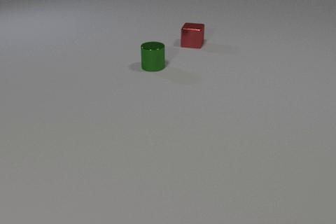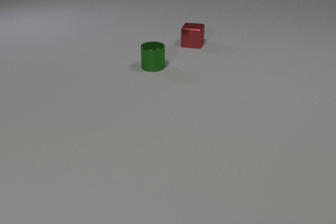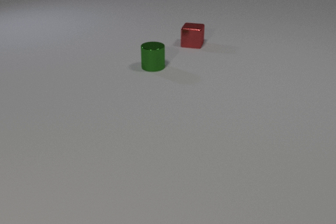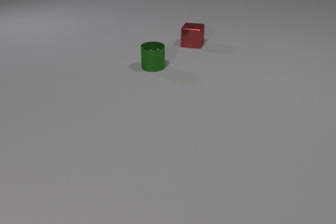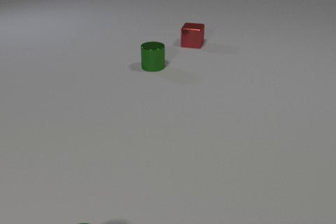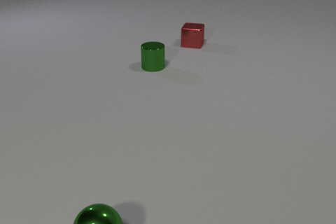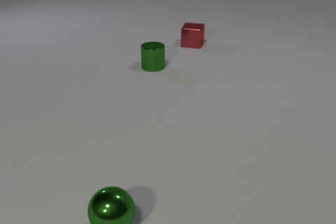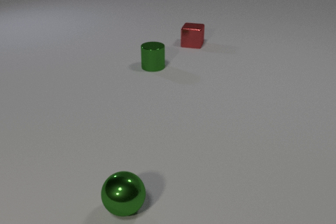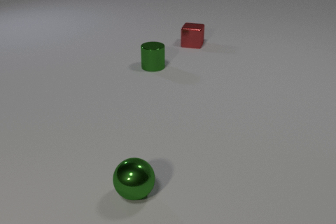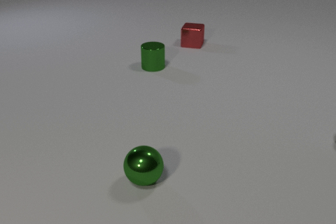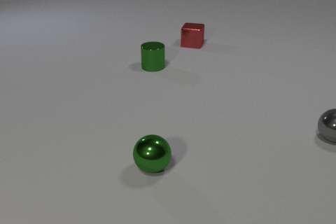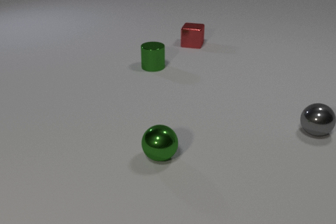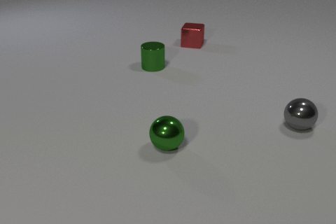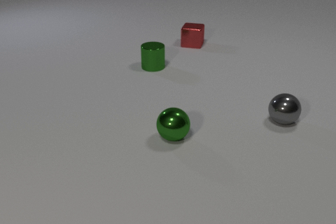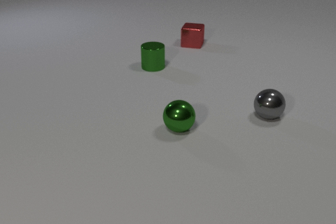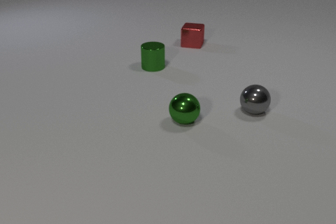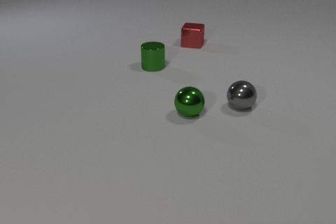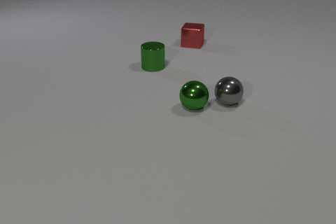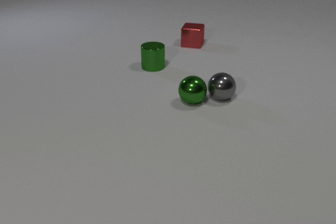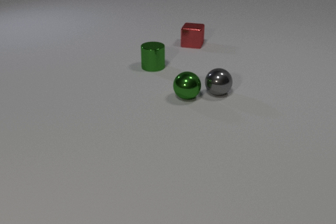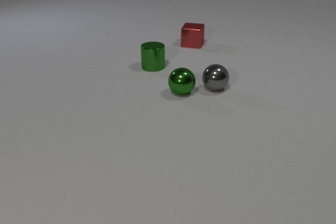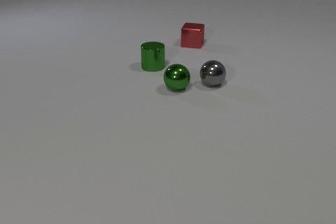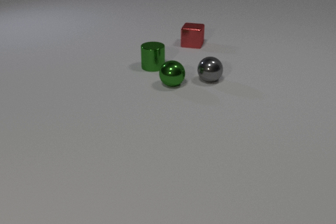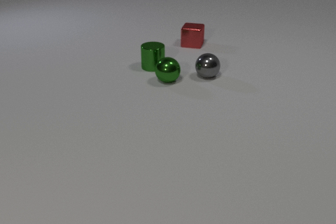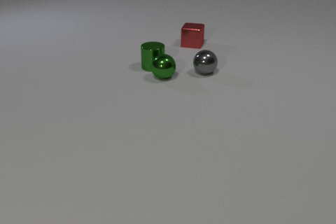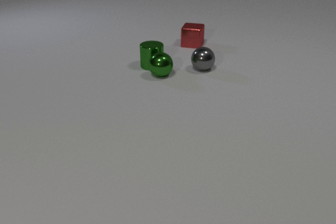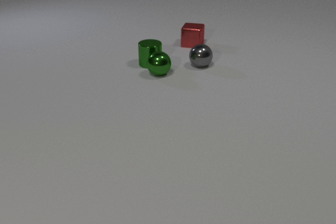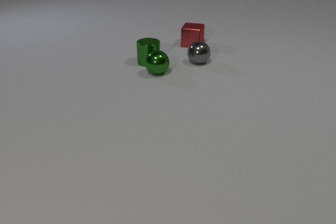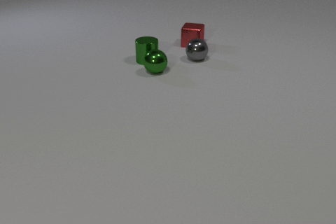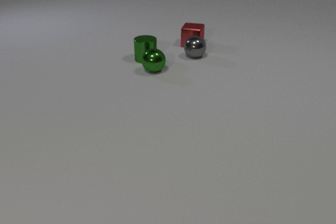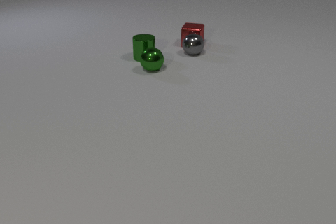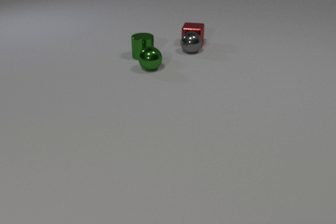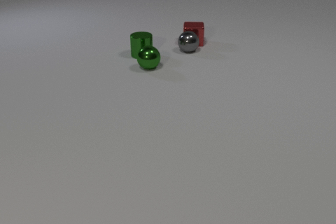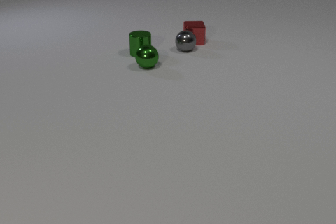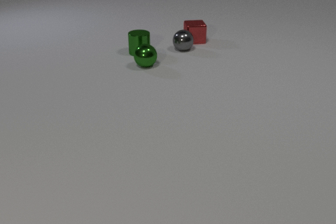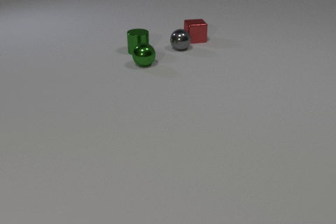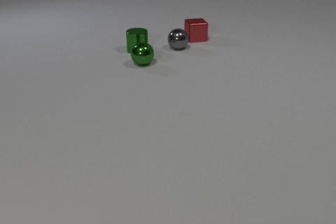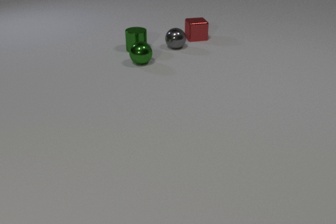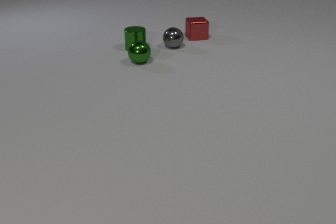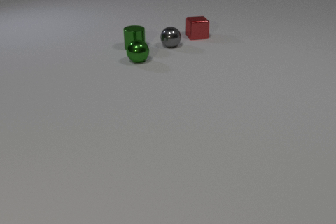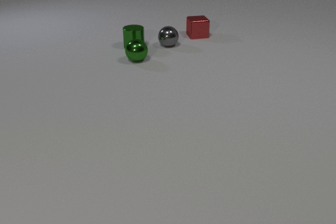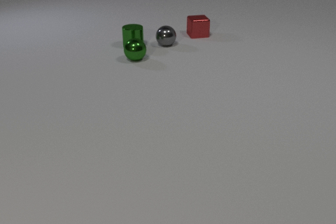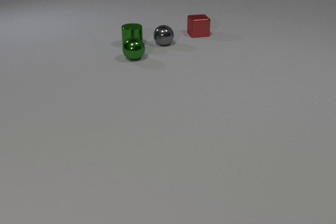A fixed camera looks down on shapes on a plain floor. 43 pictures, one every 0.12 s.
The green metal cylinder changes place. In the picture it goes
away from the camera.
The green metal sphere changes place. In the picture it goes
away from the camera.
0.00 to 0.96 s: The green metal sphere comes in at the bottom edge, rolls away from the camera and to the right.
0.96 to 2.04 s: The green metal sphere rolls away from the camera. The gray metal sphere comes in at the right edge, rolls to the left.
2.04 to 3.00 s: The green metal sphere rolls away from the camera and to the left. The gray metal sphere rolls away from the camera. The green metal sphere and the gray metal sphere collide. The green metal sphere and the green metal cylinder collide.
3.00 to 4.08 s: The green metal sphere rolls away from the camera and to the left. The gray metal sphere rolls away from the camera. The green metal cylinder slides away from the camera. The red metal cube slides away from the camera. The gray metal sphere and the red metal cube collide.
4.08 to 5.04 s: The green metal sphere rolls away from the camera and to the left. The gray metal sphere rolls to the left and away from the camera. The green metal cylinder slides away from the camera. The red metal cube slides away from the camera.
What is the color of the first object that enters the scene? green.
How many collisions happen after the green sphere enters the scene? 3.
What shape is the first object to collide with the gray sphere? sphere.
